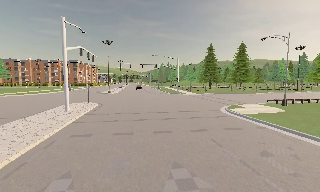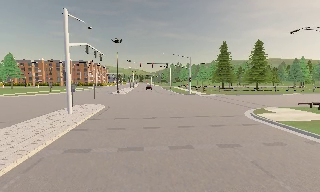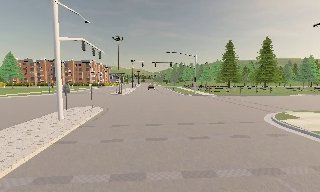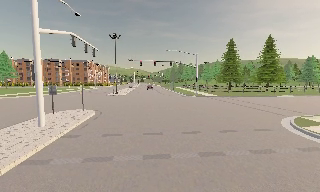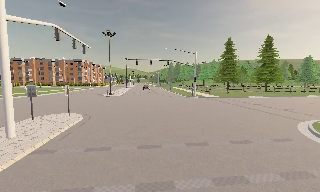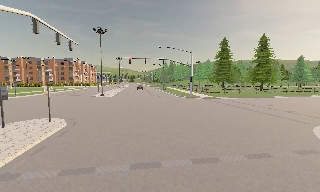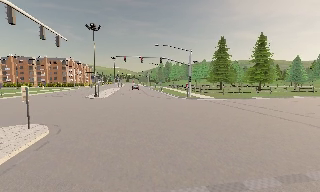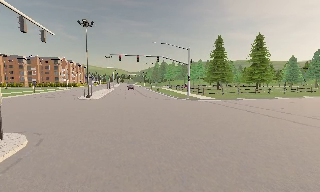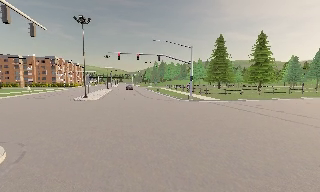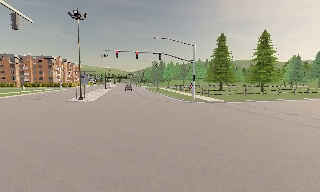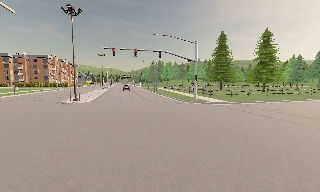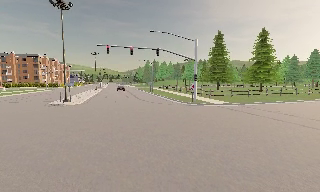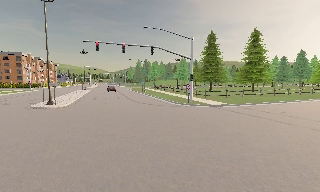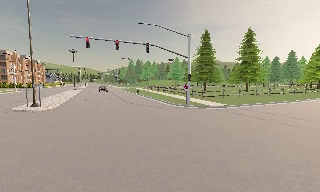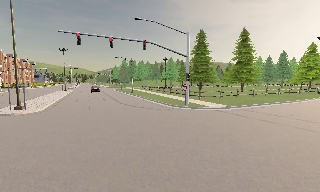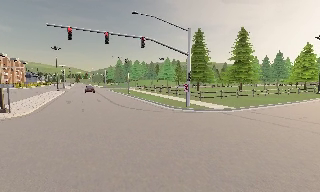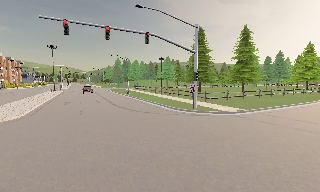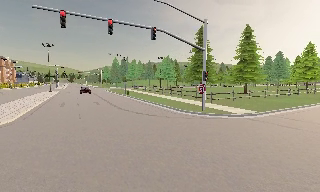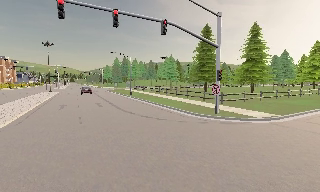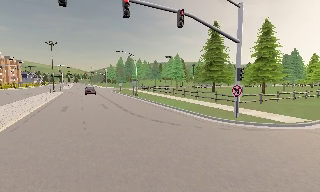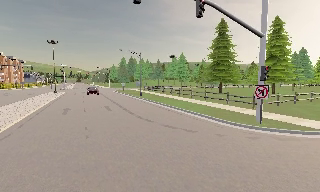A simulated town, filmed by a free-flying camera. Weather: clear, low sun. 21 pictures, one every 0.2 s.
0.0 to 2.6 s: The camera pans to its right, which is clockwise from overhead, by about 15 degrees. It travels forward, about 20 m, so what stands in front looms larger.
2.6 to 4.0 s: The camera travels forward and to its left, about 10 m, so what stands in front looms larger.
The film runs forward here.
